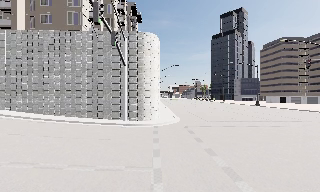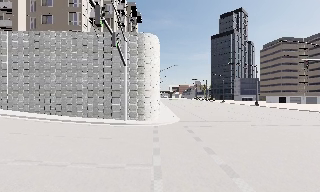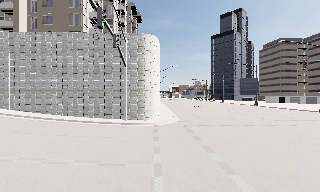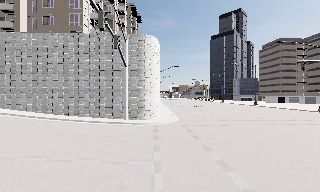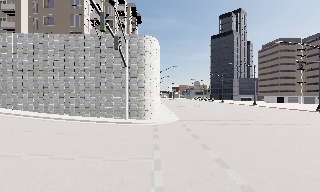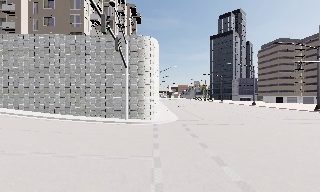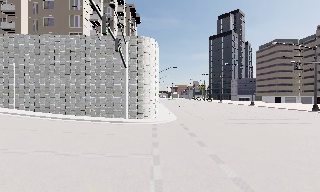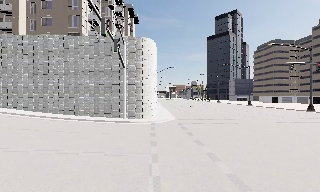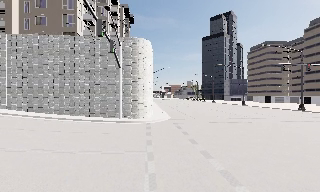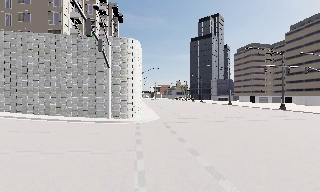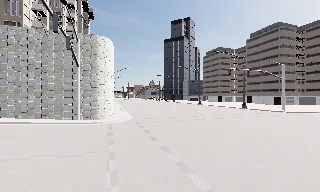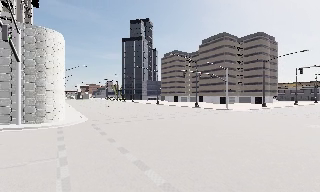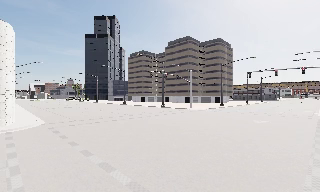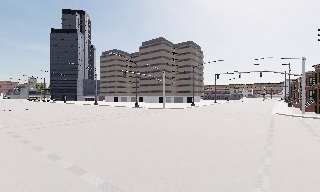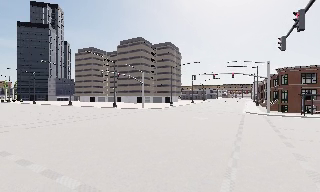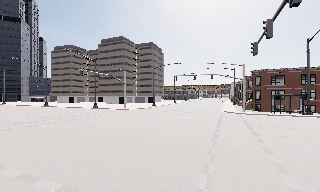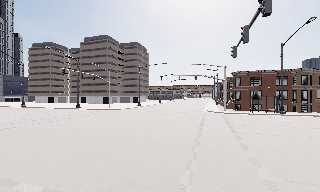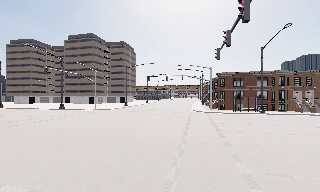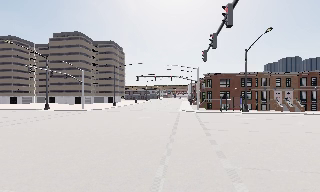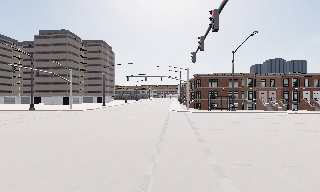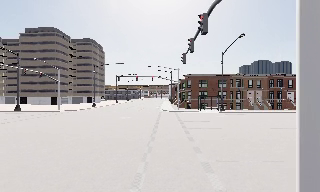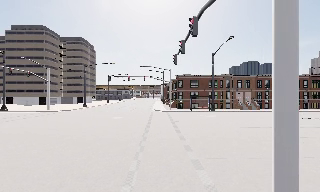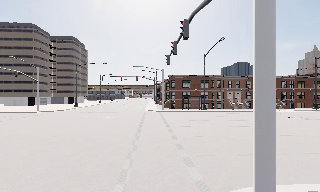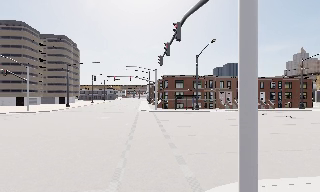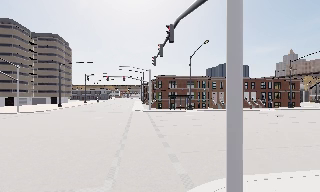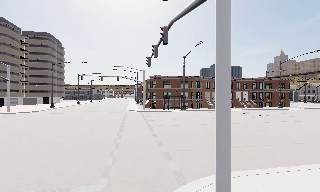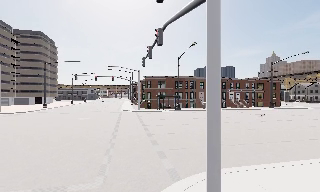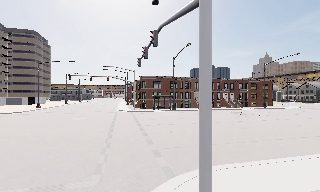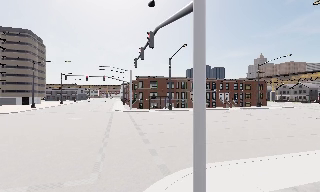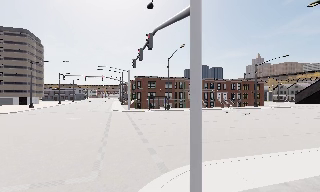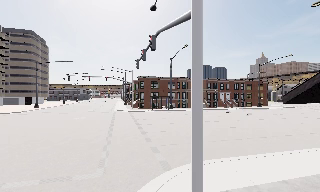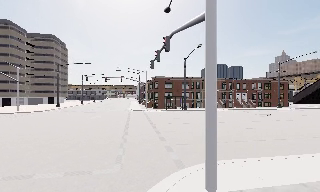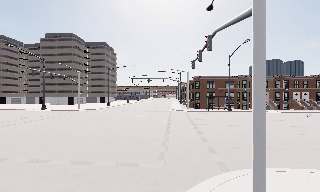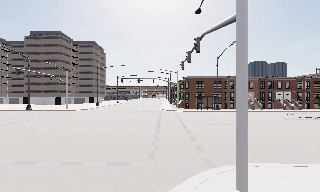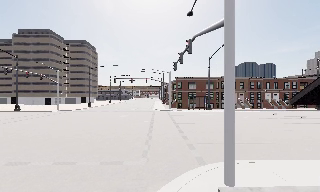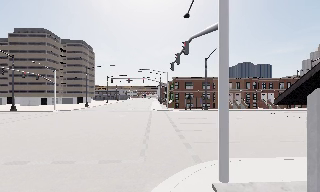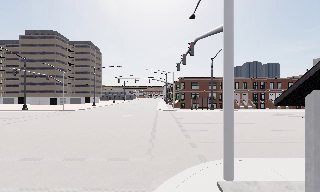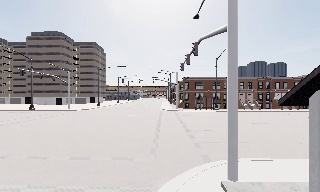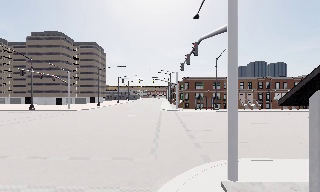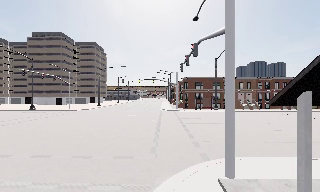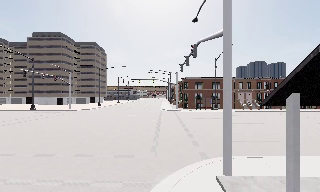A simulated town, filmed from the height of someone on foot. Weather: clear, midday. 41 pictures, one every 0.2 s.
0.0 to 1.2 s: The camera travels backward, about 1 m, so what stands in front gets smaller.
1.2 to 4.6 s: The camera swings to its right by about 95 degrees, and the scene slides to the left. It travels backward, about 3.5 m.
4.6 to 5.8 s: The camera travels backward, about 1 m, so what stands in front gets smaller.
5.8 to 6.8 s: The camera swings to its left by about 15 degrees, and the scene slides to the right. It travels backward, about 1 m, so what stands in front gets smaller.
6.8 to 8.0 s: The camera travels backward, about 1 m, so what stands in front gets smaller.
The film runs backward here.
